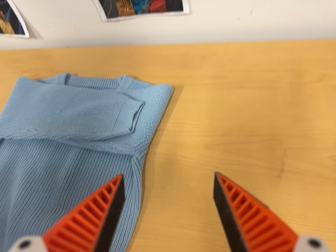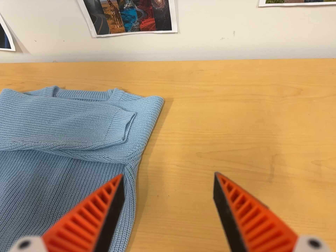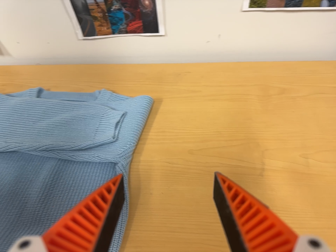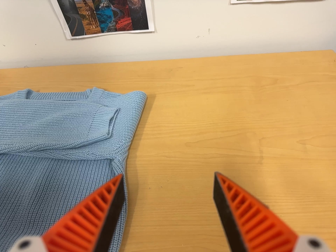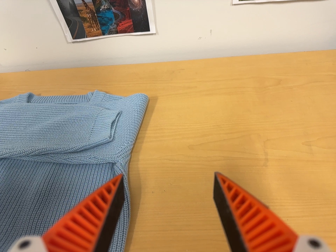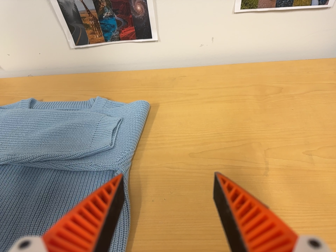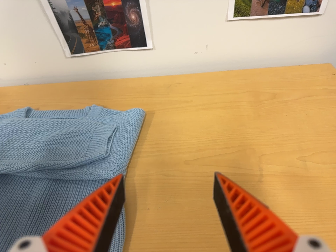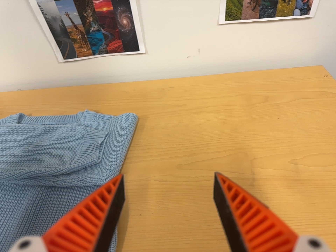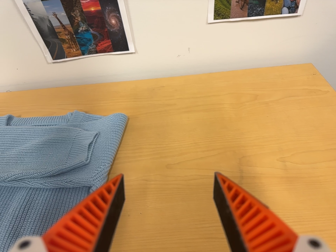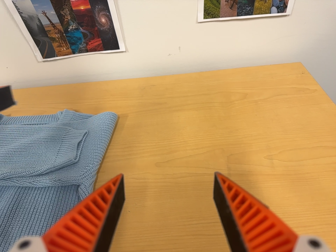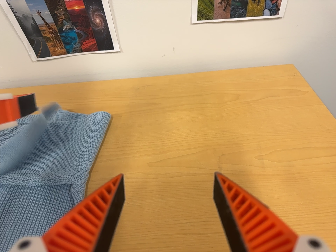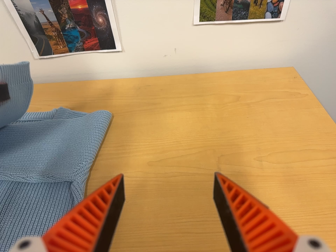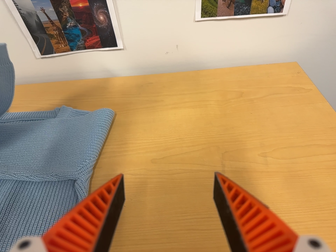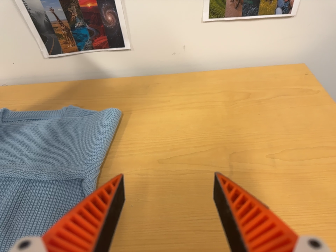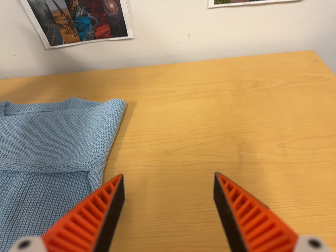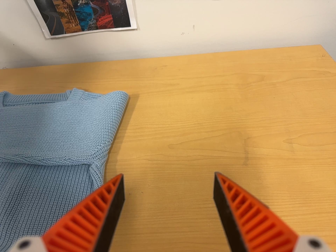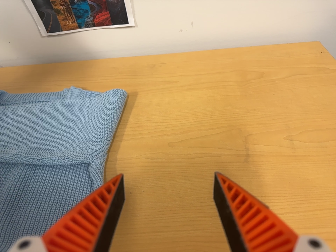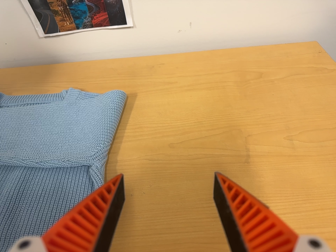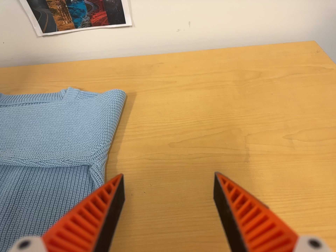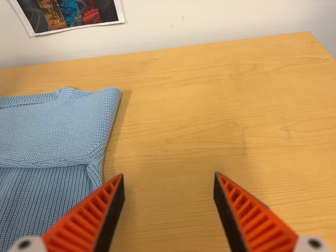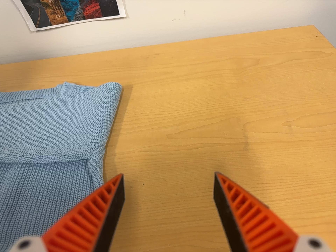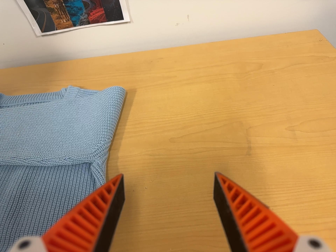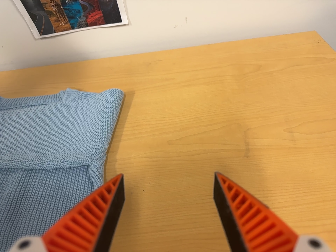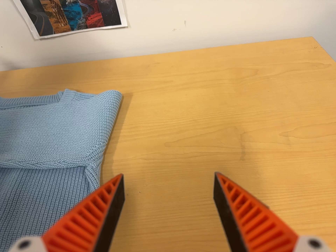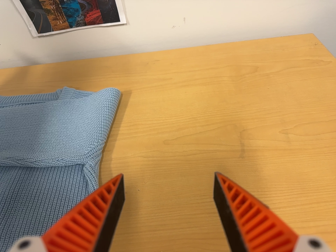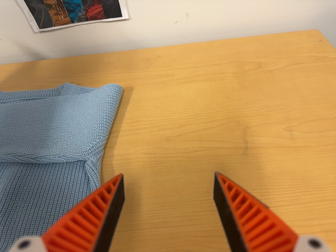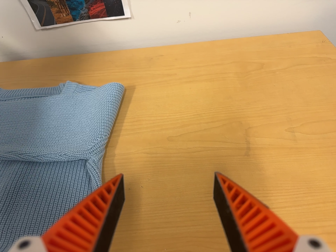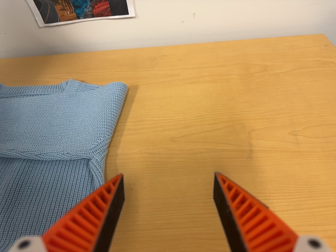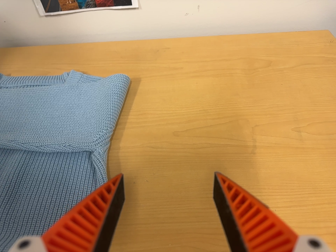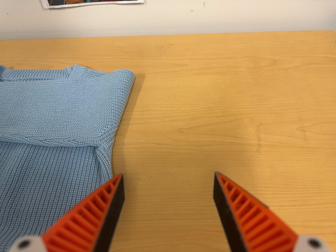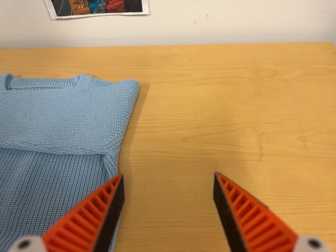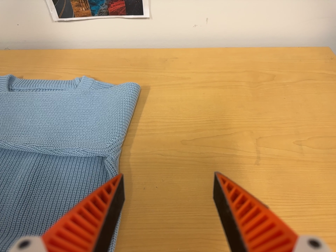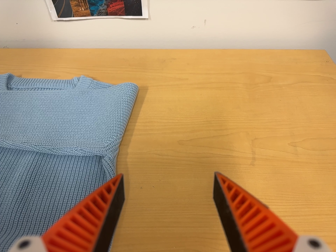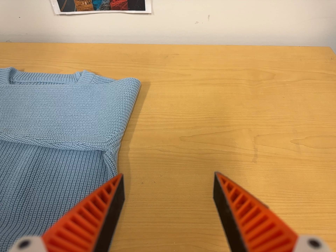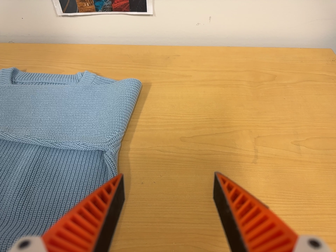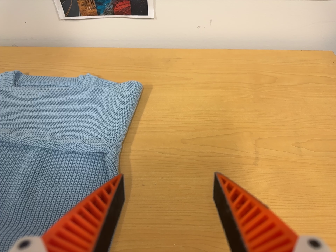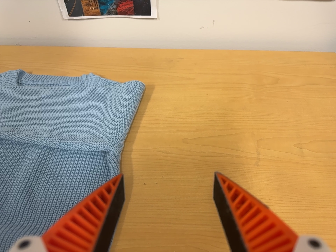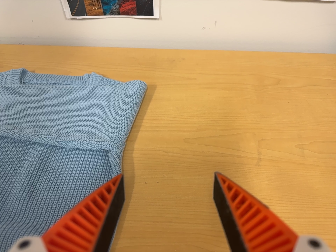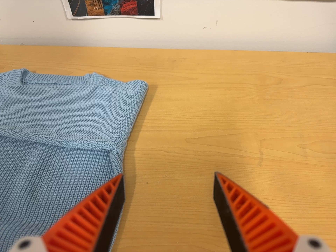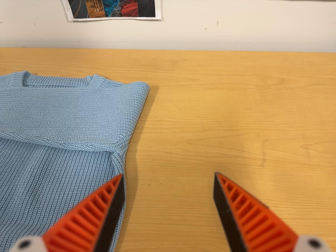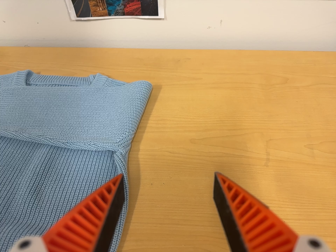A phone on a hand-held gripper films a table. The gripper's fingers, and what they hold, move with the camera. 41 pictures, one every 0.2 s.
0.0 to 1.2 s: The camera pans to its right by about 10 degrees. It travels toward the bottom of its view and to its left, about 8 cm. Its aim tips toward the top of its view by about 10 degrees.
1.2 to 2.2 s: The camera travels to its right, about 5 cm, so close, fixed things drift to the left.
2.2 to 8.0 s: The camera travels to its left, about 7 cm, so close, fixed things drift to the right.
The film runs backward here.
